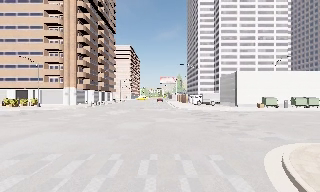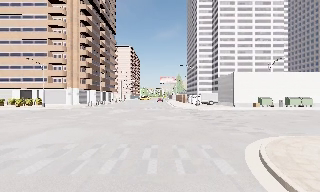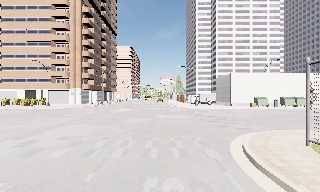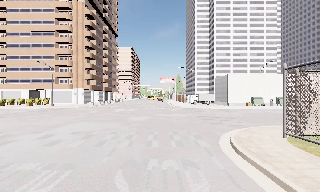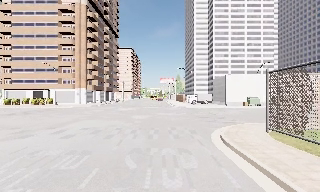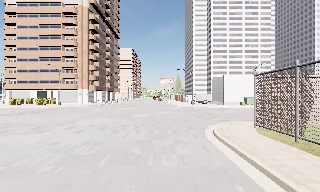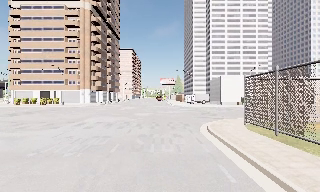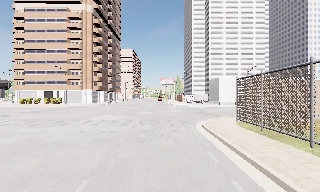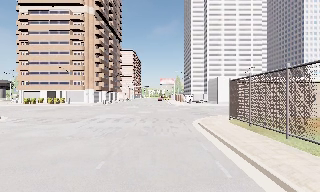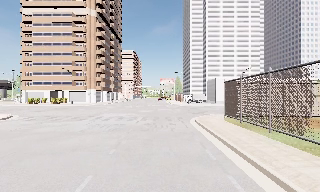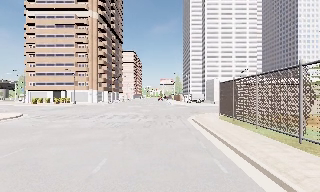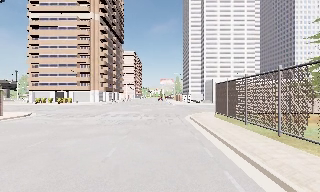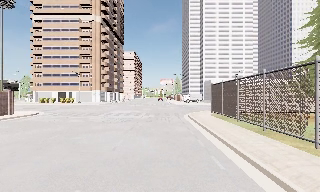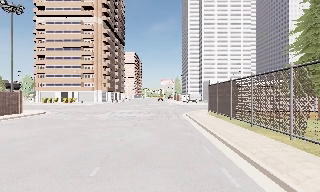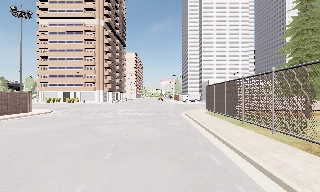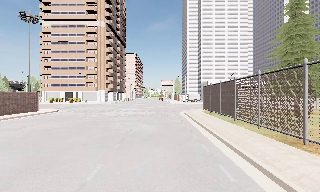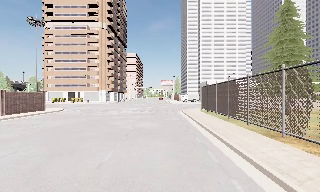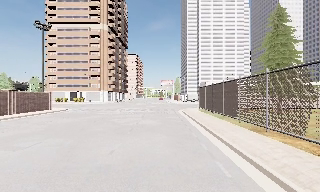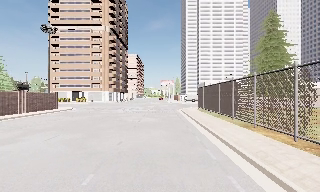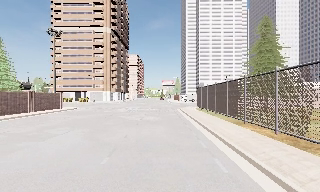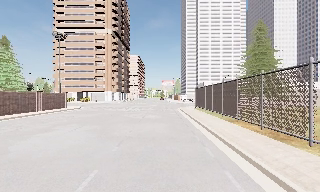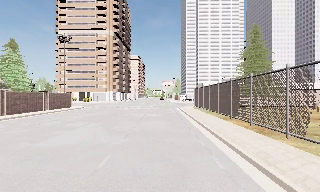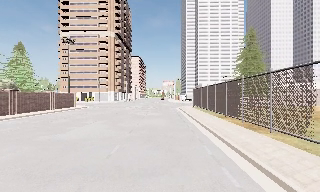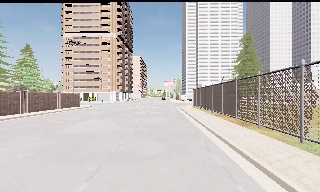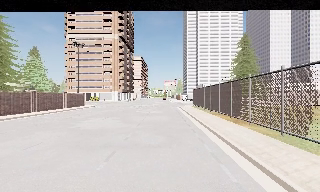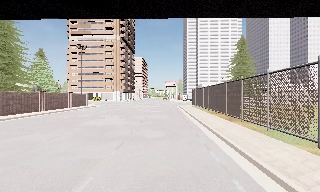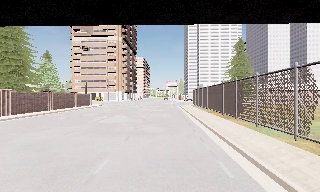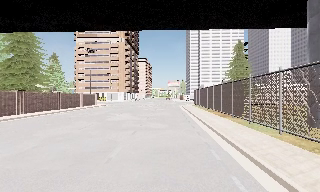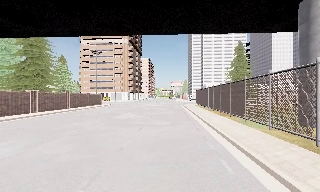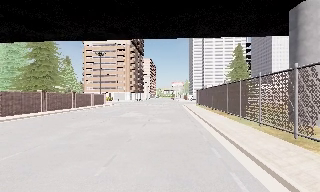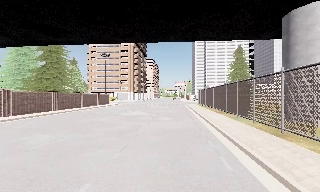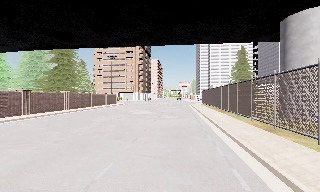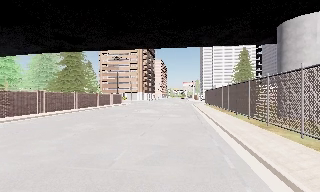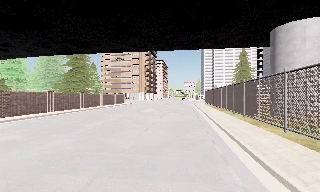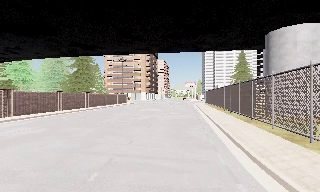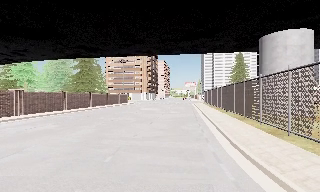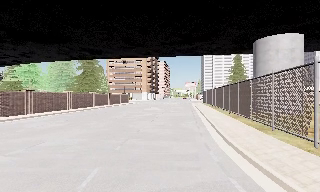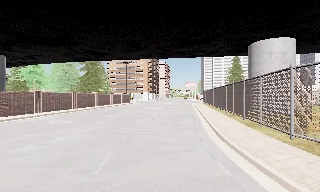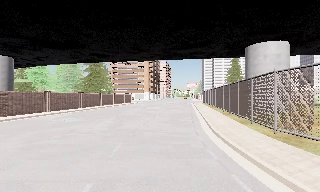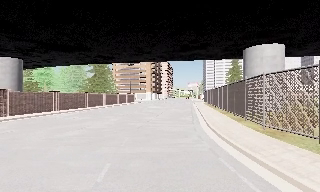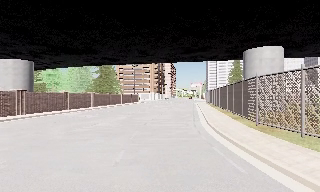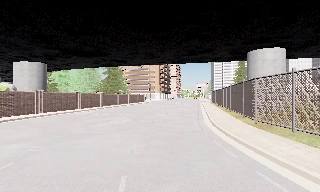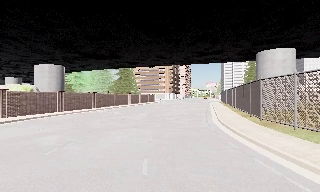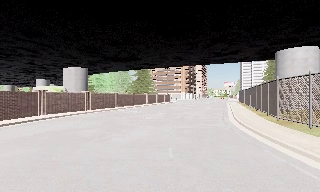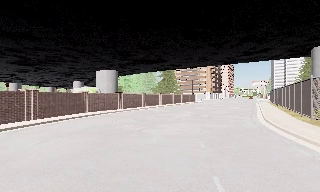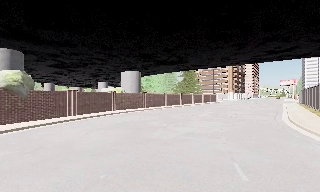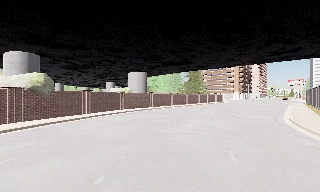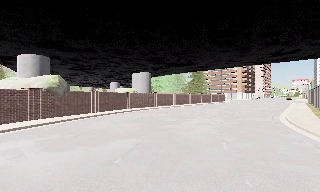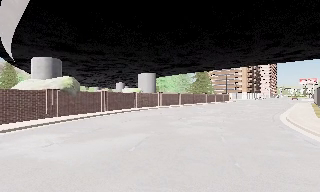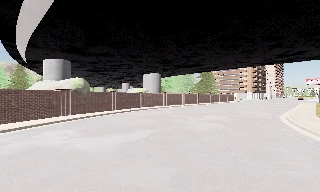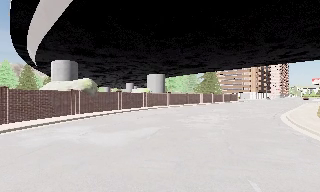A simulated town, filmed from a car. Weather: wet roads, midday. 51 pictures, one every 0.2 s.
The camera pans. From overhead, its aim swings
counterclockwise.
The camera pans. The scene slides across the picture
to the right.
0.0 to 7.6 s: The camera travels backward, about 40 m, so what stands in front gets smaller.
7.6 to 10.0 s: The camera pans to its left, which is counterclockwise from overhead, by about 35 degrees. It travels backward, about 13 m.
The film runs backward here.
